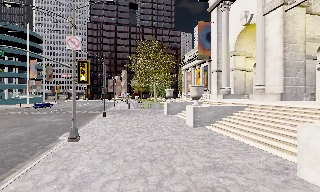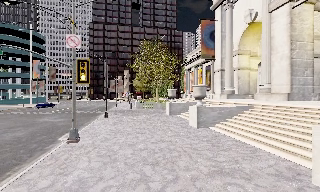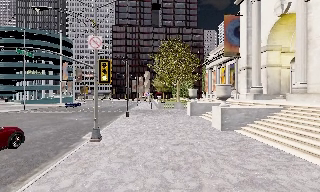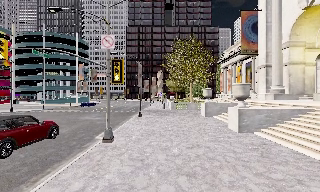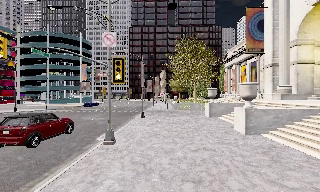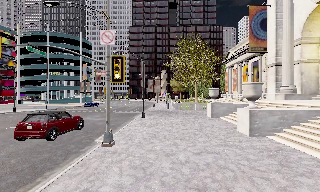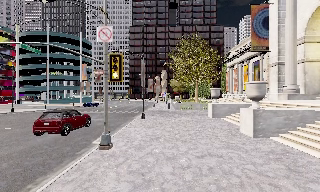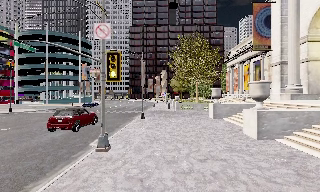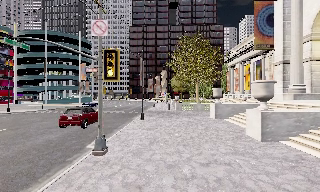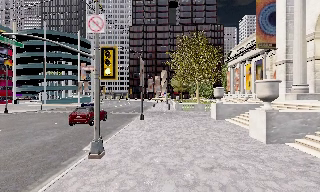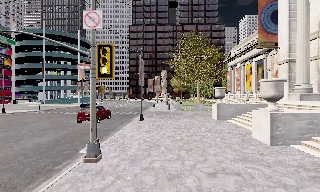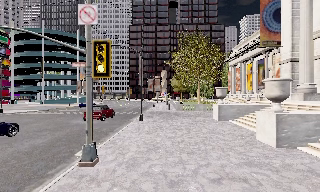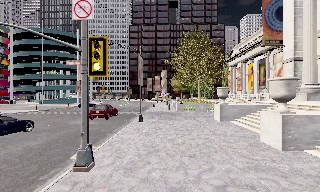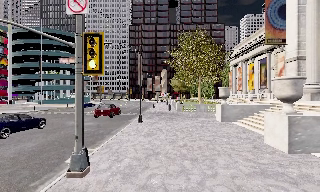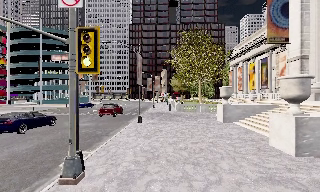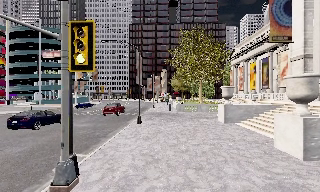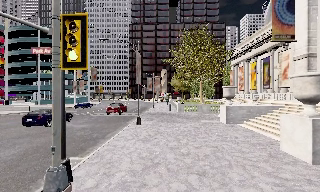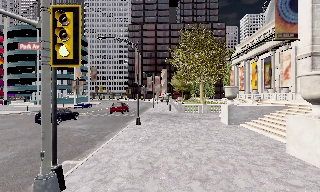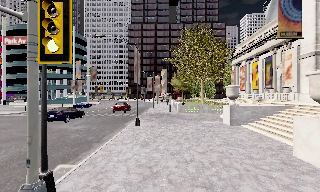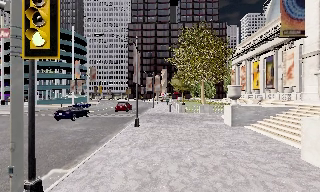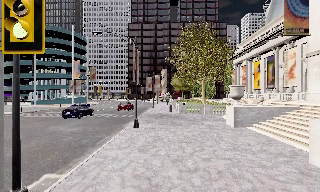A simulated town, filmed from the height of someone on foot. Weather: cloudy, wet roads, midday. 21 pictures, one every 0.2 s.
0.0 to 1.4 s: The camera pans to its left, which is counterclockwise from overhead, by about 15 degrees. It travels forward, about 2.5 m, so what stands in front looms larger.
1.4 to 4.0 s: The camera travels forward, about 5 m, so what stands in front looms larger.
The film runs forward here.
